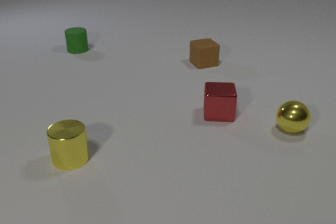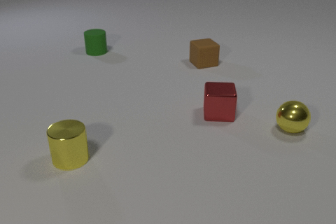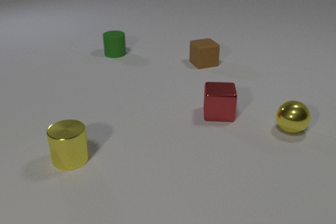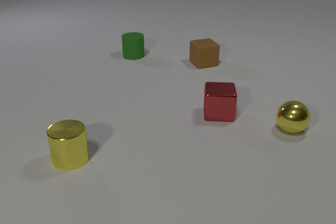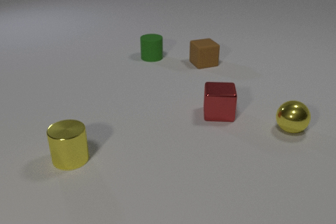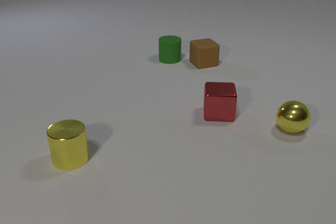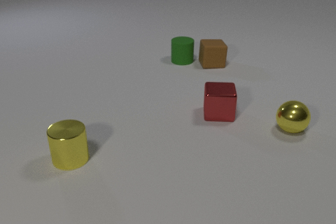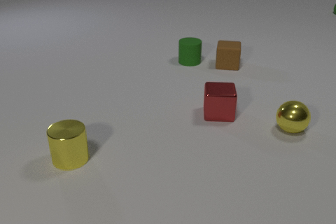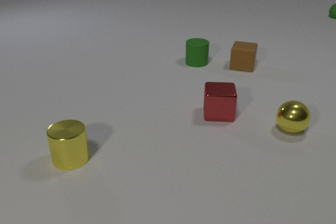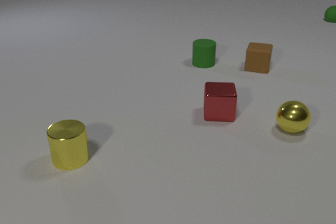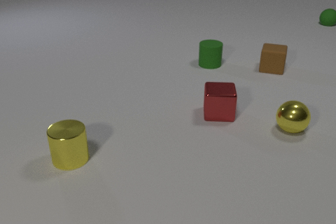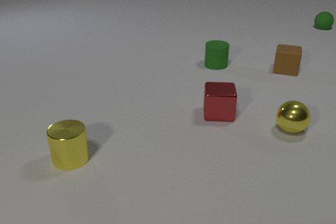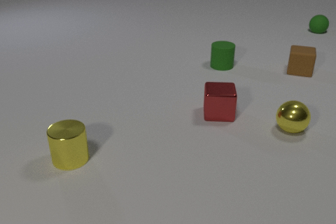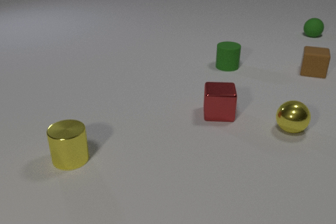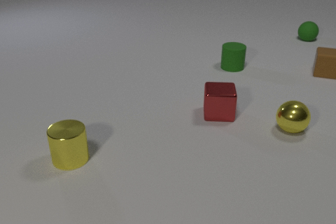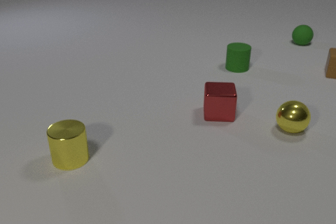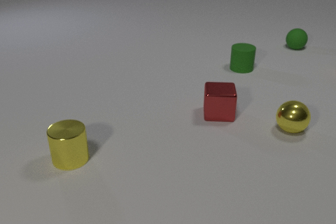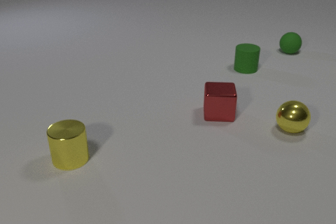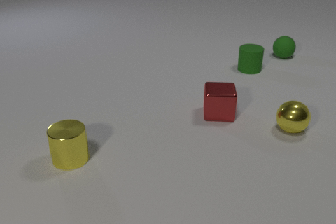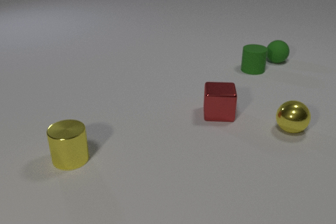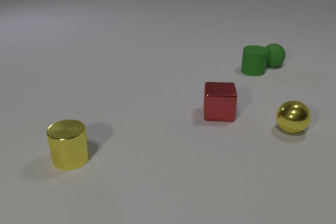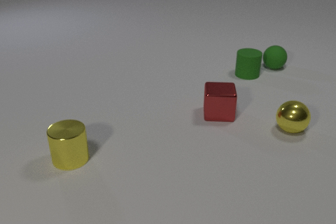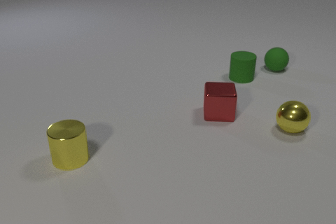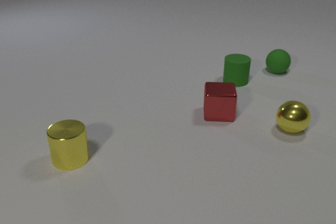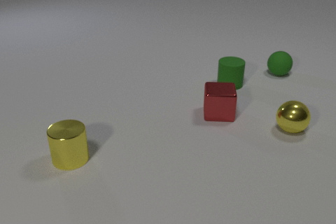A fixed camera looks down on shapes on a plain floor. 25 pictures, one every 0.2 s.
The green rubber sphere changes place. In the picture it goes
toward the camera.
The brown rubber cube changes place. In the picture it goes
to the right.
0.0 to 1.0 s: The green rubber cylinder slides to the right and toward the camera.
1.0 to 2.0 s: The green rubber cylinder slides to the right. The brown rubber cube slides to the right, spins so that its near face slides to the left, clockwise seen from above. The green rubber sphere comes in at the right edge, rolls toward the camera. The green rubber cylinder and the brown rubber cube collide.
2.0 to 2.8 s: The green rubber cylinder slides to the right. The brown rubber cube slides to the right. The green rubber sphere rolls toward the camera.
2.8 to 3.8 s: The green rubber cylinder slides to the right. The brown rubber cube slides to the right, leaves at the right edge. The green rubber sphere rolls toward the camera.
3.8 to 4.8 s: The green rubber cylinder slides toward the camera and to the left. The green rubber sphere rolls toward the camera. The green rubber cylinder and the green rubber sphere collide.
How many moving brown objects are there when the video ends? 0.
What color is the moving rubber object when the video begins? green.
What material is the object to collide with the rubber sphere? rubber.
